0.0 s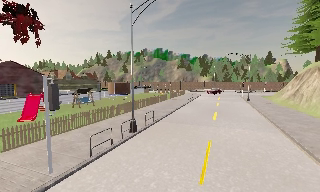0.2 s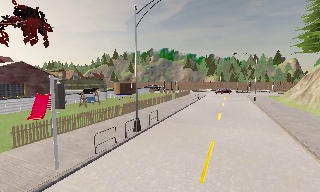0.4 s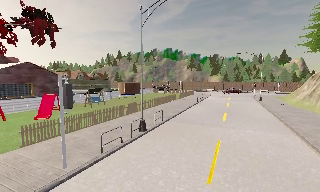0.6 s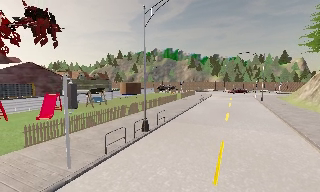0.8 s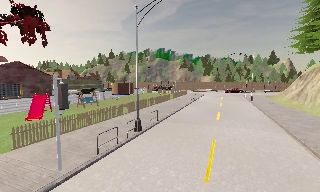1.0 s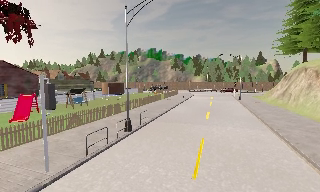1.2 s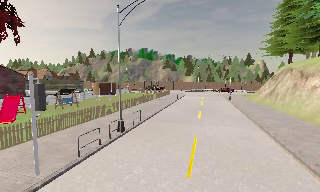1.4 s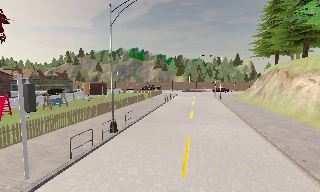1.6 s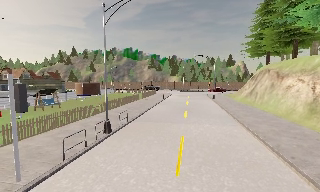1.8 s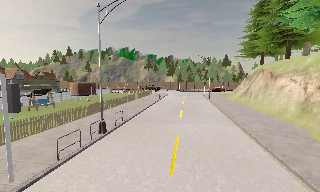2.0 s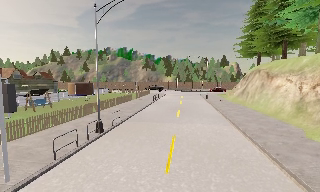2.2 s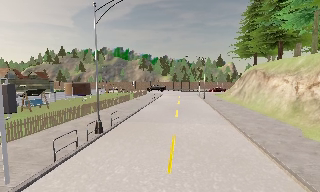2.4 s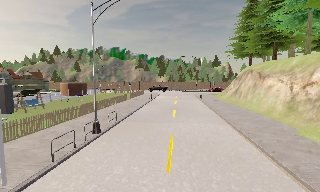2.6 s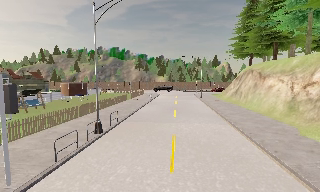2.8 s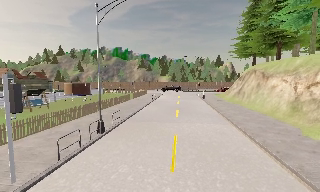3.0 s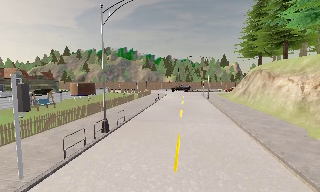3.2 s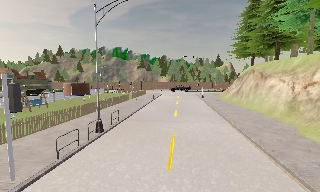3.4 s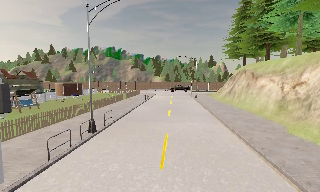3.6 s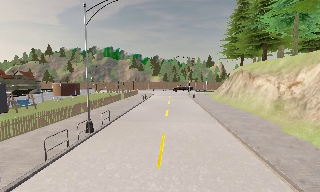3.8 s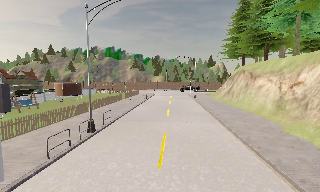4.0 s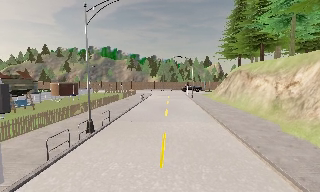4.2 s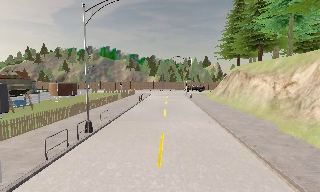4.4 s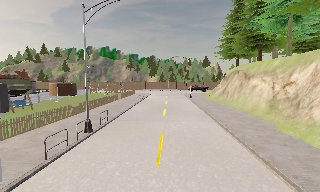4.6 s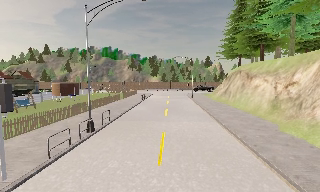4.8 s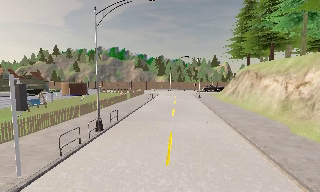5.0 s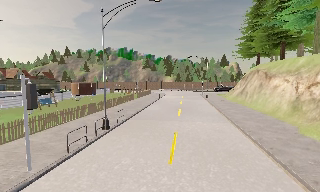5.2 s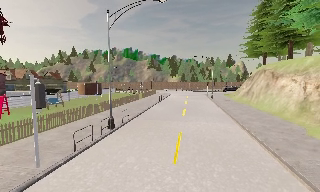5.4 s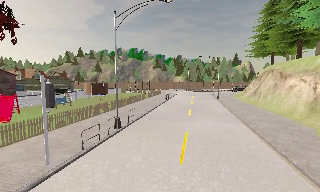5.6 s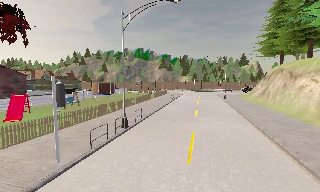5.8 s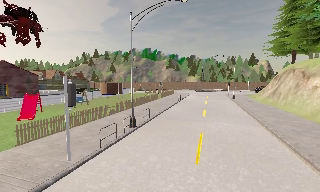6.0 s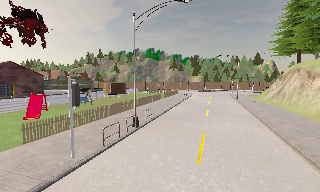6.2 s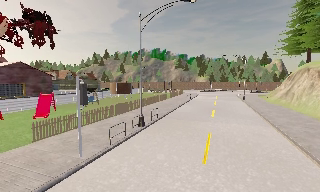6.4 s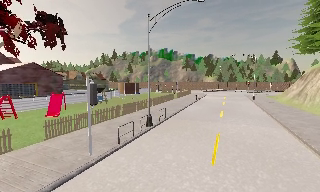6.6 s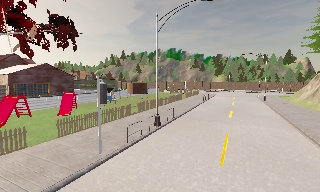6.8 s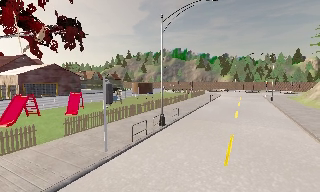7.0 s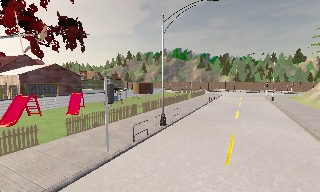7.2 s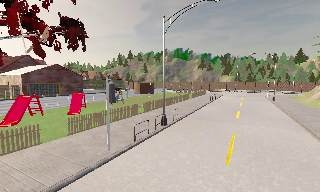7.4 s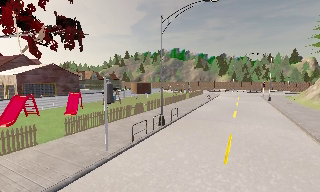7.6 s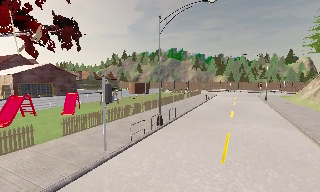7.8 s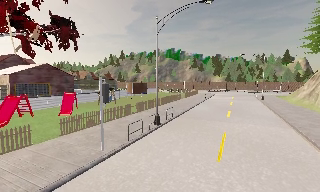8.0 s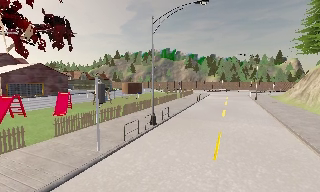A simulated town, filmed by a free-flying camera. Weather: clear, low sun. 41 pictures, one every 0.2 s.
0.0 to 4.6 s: The scene slides to the left, as the camera pans about 15 degrees to its right. It travels backward, about 1 m, so what stands in front gets smaller.
4.6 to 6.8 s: The camera pans to its left, which is counterclockwise from overhead, by about 25 degrees.
6.8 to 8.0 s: The camera shifts only a little, or ends up much as it began.
The film runs backward here.
